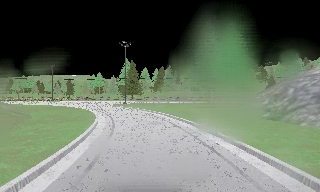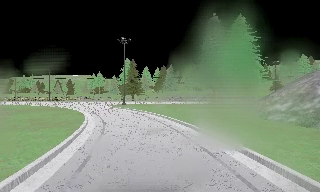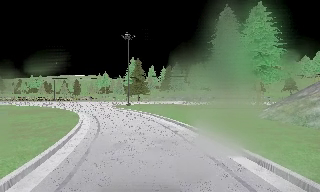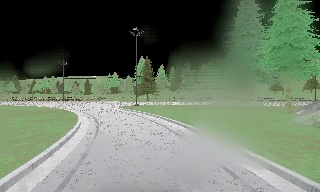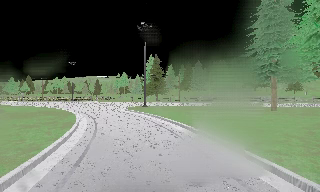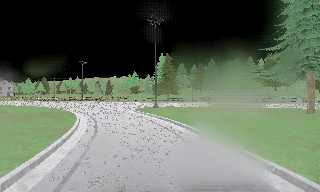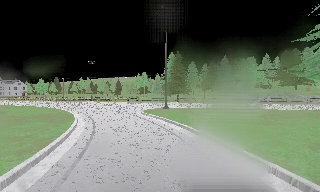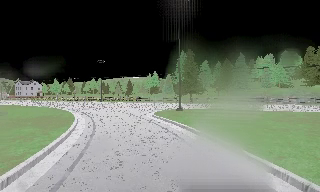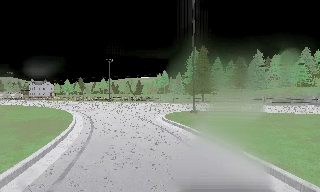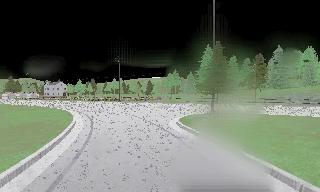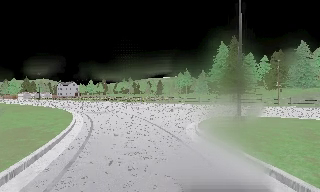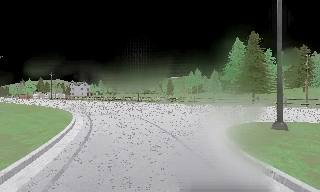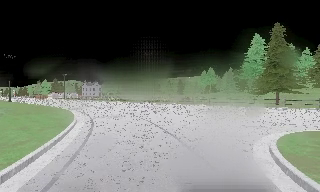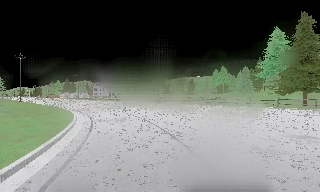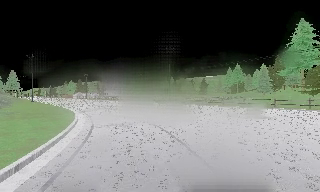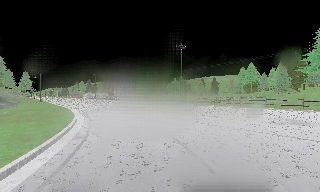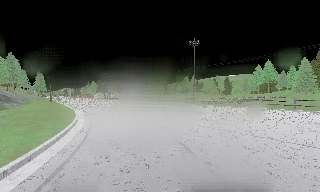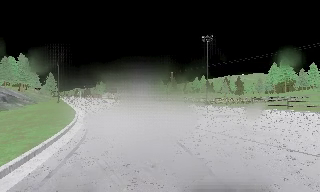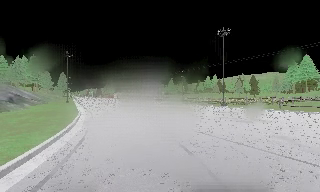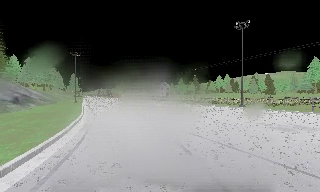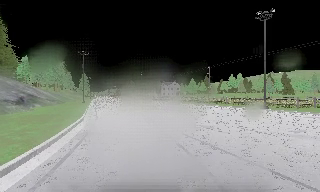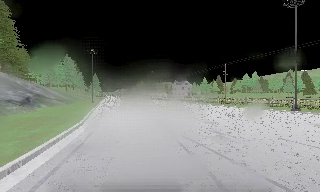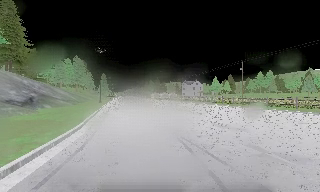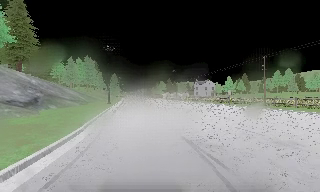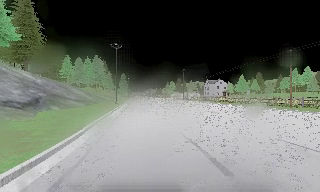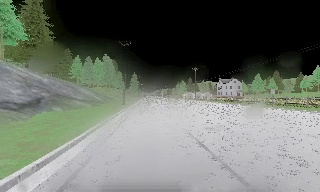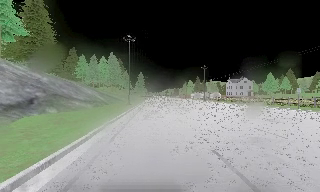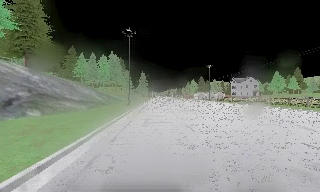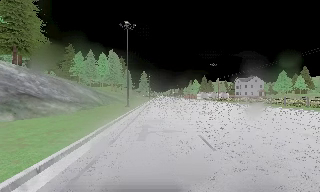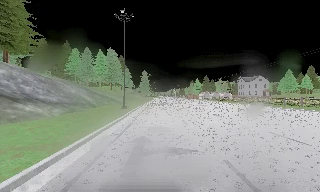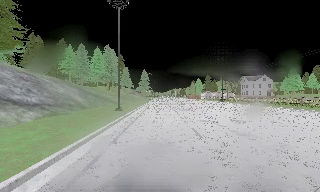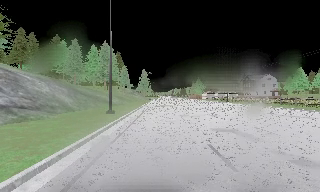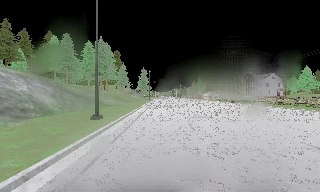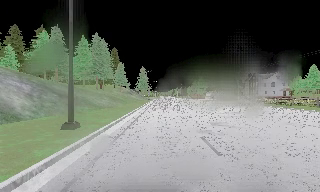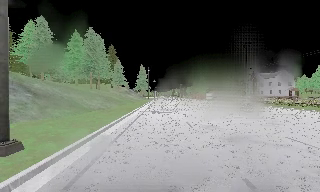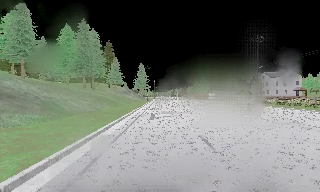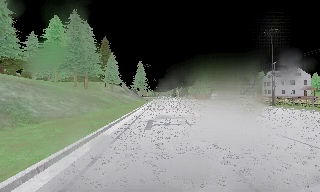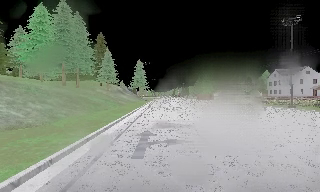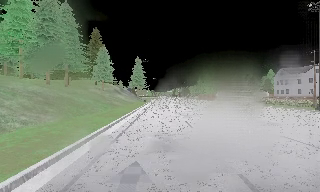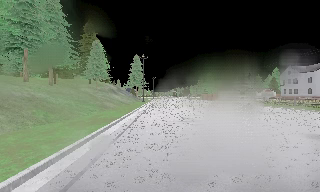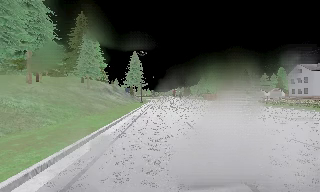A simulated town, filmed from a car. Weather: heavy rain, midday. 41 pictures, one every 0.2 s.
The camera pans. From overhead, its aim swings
counterclockwise.
The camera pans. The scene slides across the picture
to the right.
0.0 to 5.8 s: The camera swings to its left by about 90 degrees, and the scene slides to the right. It travels forward, about 60 m.
5.8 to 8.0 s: The camera travels forward, about 40 m, so what stands in front looms larger.
The film runs forward here.
